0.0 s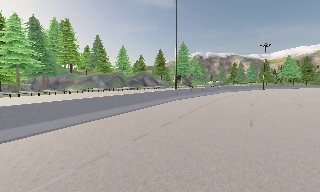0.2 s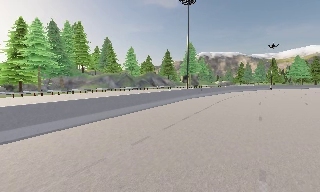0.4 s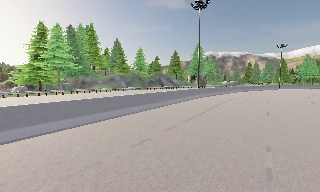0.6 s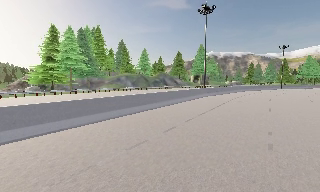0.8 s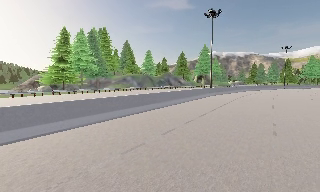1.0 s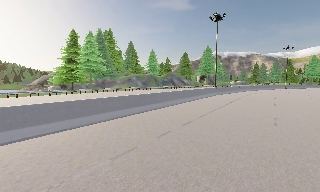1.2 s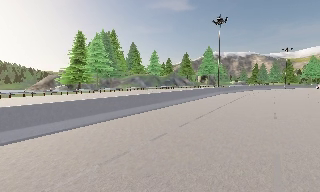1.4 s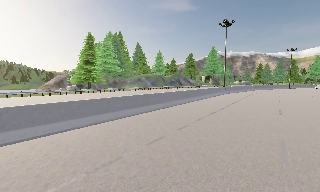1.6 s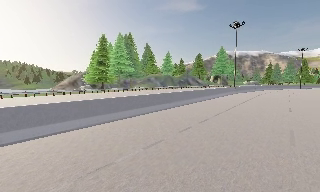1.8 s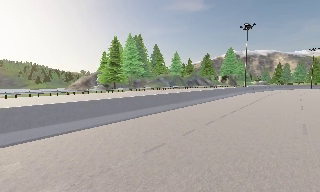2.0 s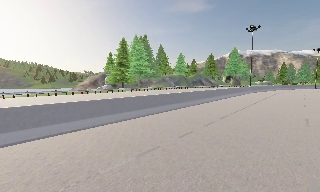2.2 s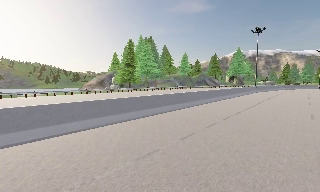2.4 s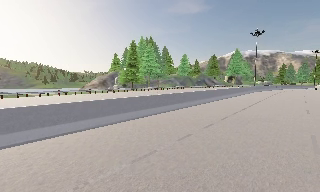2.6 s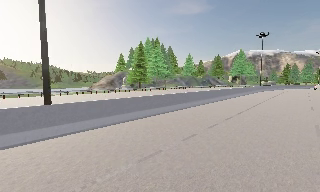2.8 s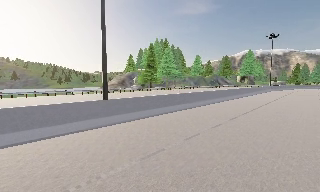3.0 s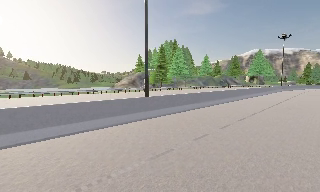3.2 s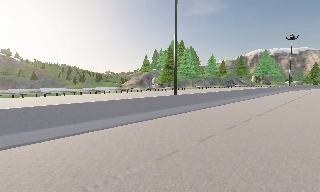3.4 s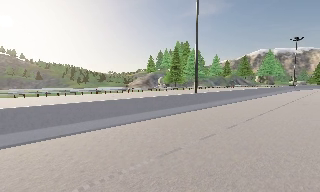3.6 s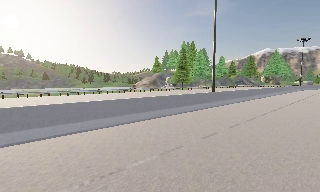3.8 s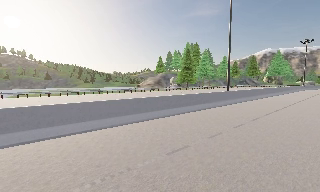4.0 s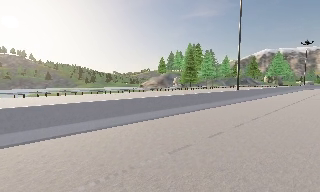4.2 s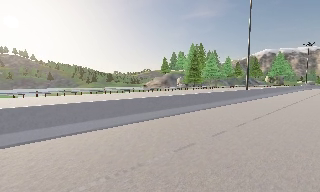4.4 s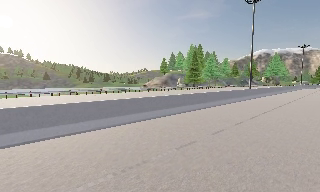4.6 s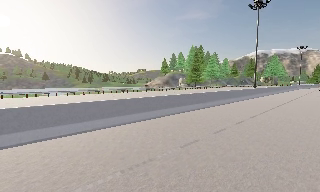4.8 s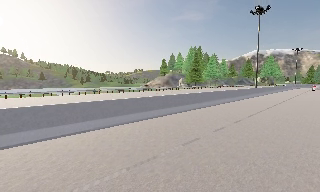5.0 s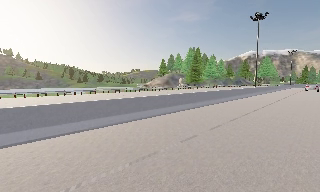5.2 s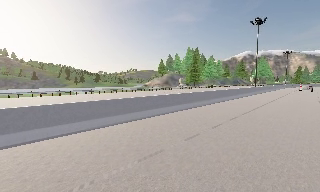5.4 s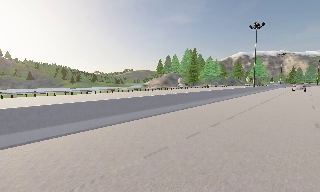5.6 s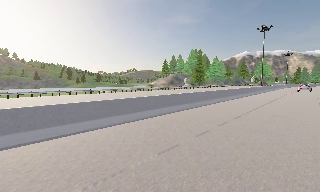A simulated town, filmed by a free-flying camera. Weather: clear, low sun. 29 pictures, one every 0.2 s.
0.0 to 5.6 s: The camera pans to its left, which is counterclockwise from overhead, by about 15 degrees. It travels backward and to its left, about 55 m, so what stands in front gets smaller.
The film runs backward here.
